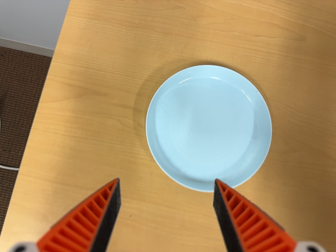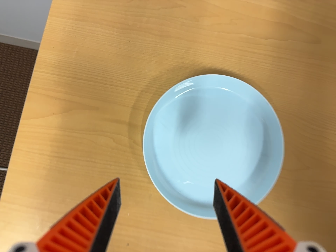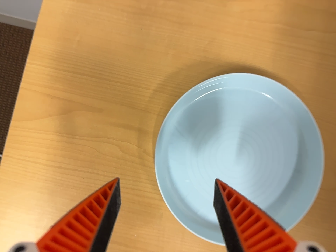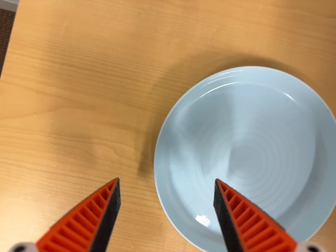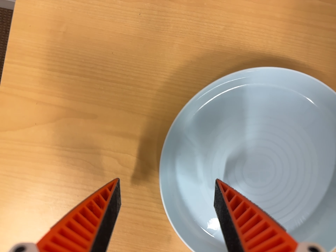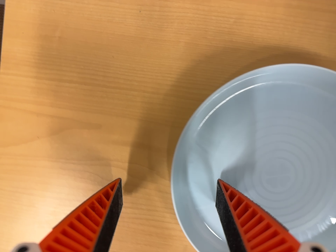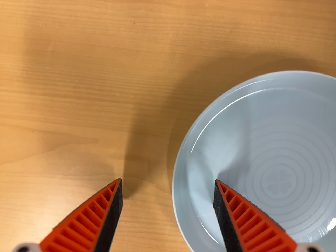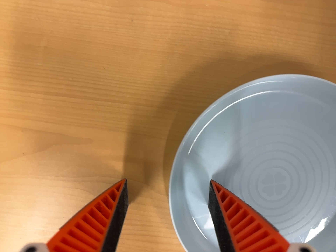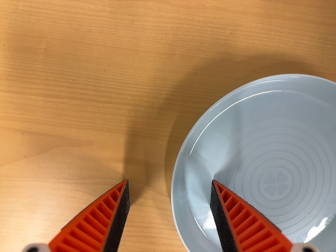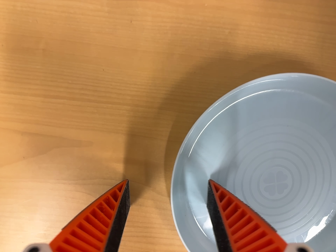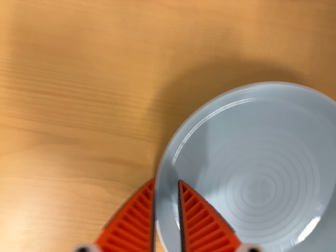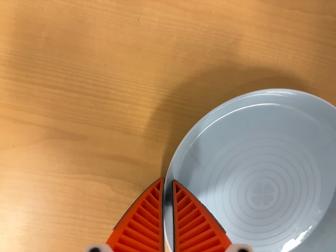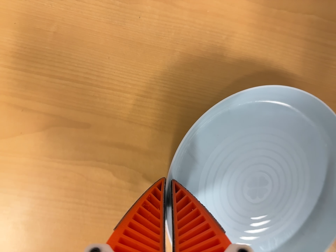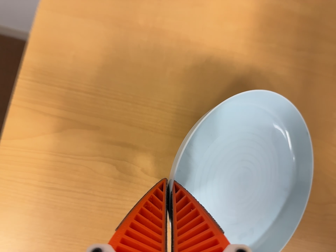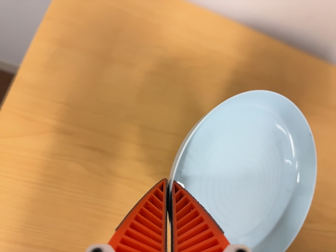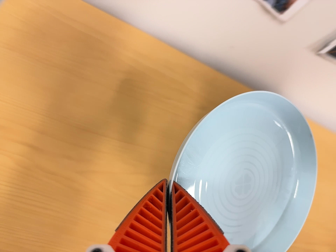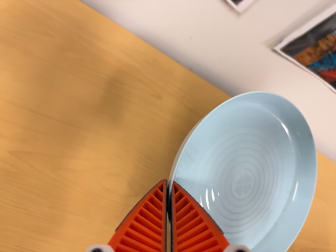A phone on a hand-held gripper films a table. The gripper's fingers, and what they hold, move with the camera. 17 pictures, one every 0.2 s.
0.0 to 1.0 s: The camera travels forward and toward the top of its view, about 20 cm, so what stands in front looms larger. Its aim tips toward the bottom of its view by about 15 degrees.
1.0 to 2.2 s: The camera shifts only a little, or ends up much as it began.
2.2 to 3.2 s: The camera pans to its right by about 25 degrees. It travels toward the bottom of its view, backward and to its right, about 24 cm. Its aim tips toward the top of its view by about 30 degrees.
The film runs forward here.
